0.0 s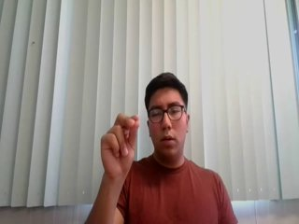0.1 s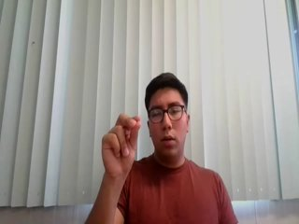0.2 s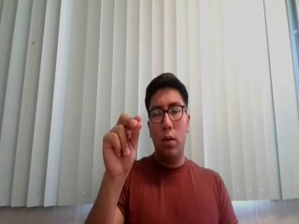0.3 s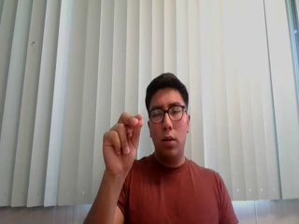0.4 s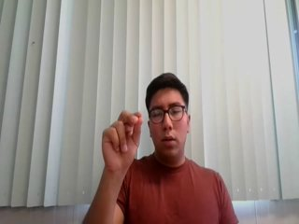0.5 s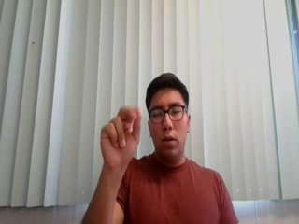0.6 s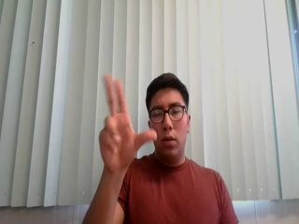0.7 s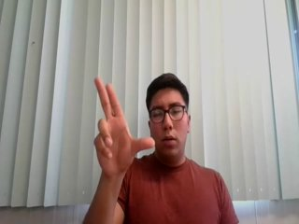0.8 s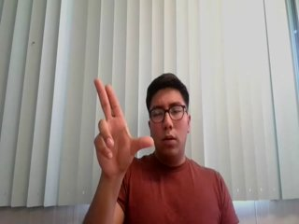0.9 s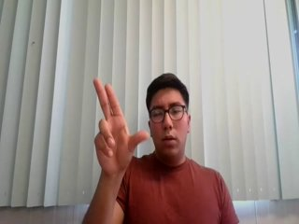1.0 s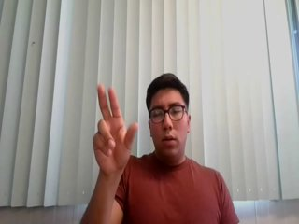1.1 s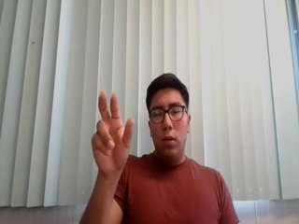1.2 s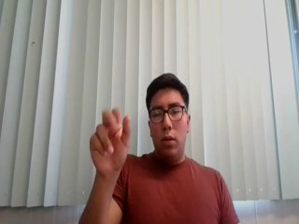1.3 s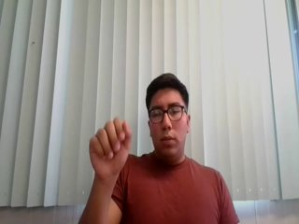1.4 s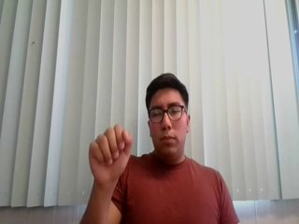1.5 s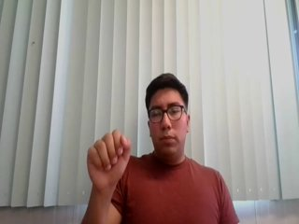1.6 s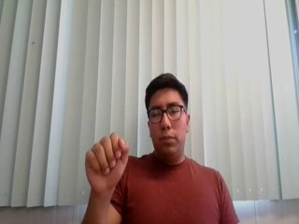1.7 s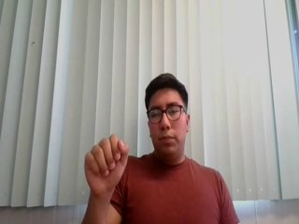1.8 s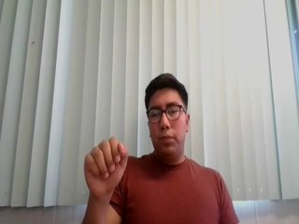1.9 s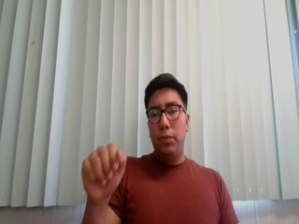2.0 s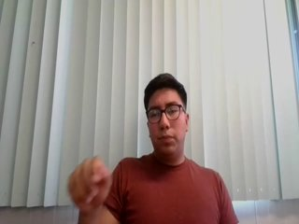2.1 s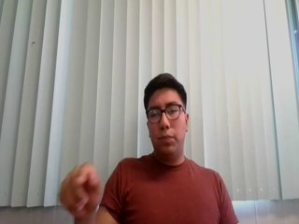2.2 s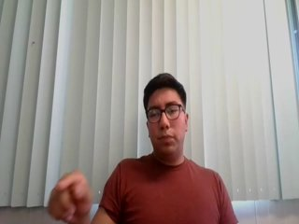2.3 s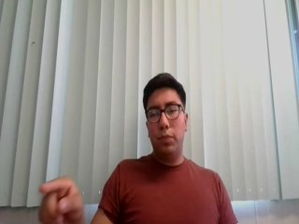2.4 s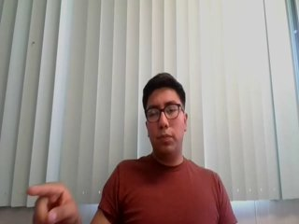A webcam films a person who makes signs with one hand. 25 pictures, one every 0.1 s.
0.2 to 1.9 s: Zoom in.
2.0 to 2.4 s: Pointing with one finger.
